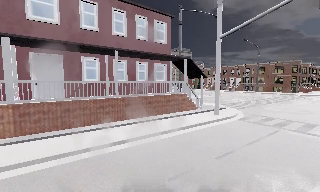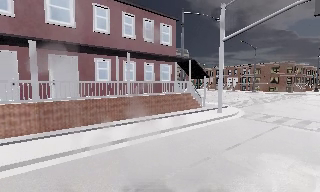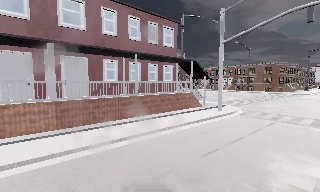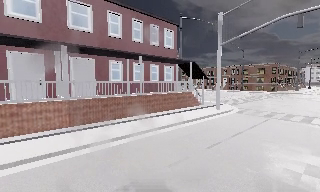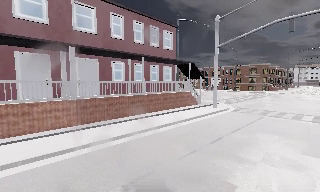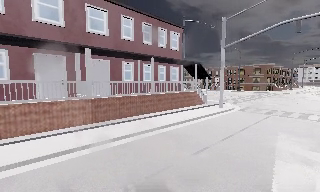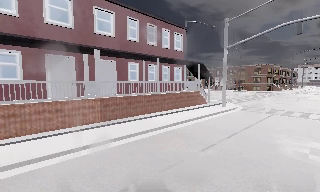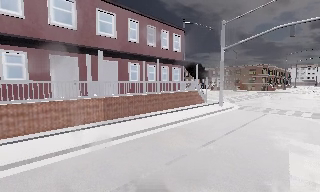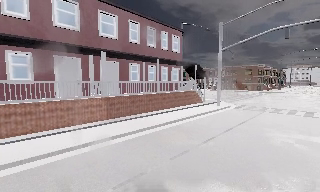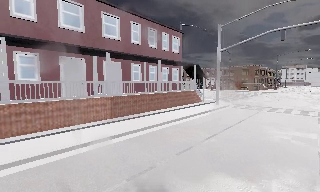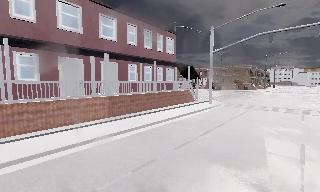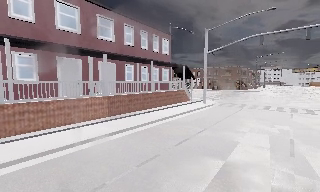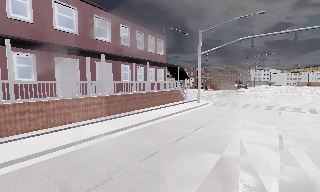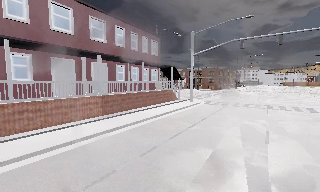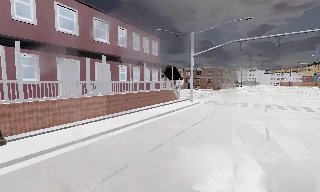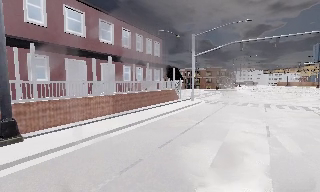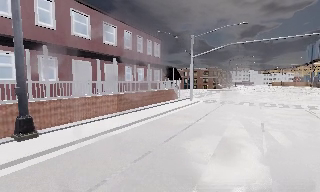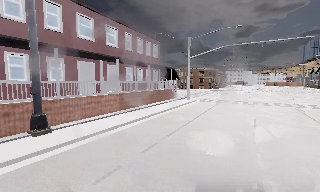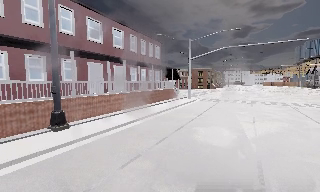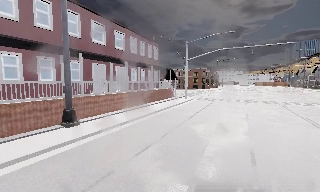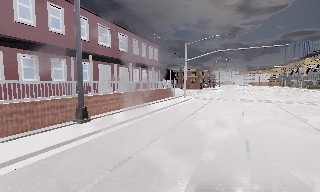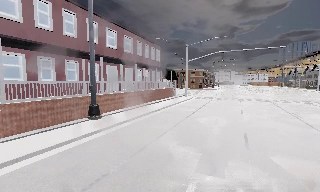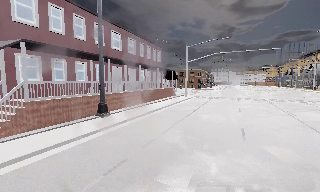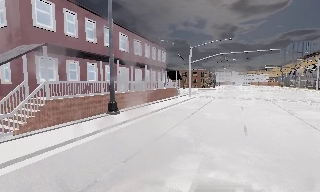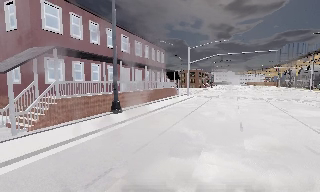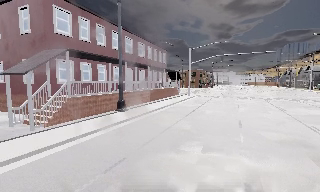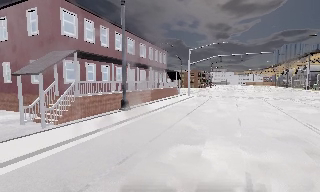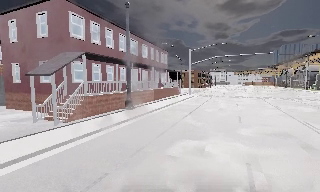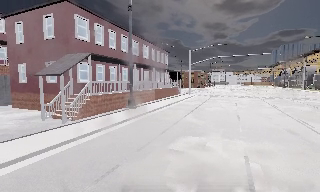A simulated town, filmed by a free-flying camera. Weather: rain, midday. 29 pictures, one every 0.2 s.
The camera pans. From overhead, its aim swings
clockwise.
0.0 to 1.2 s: The camera travels to its left and backward, about 4.5 m, so close, fixed things drift to the right. It loses speed.
1.2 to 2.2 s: The camera travels backward and to its left, about 2 m, so what stands in front gets smaller.
2.2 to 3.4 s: The camera travels backward and to its left, about 3.5 m, so what stands in front gets smaller. It gains speed.
3.4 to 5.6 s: The camera travels backward and to its left, about 8 m, so what stands in front gets smaller. It loses speed.
The film runs forward here.
